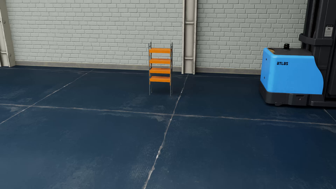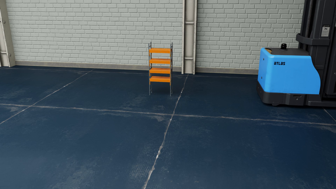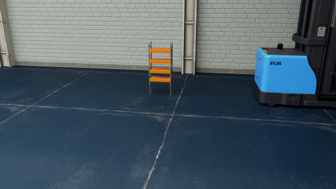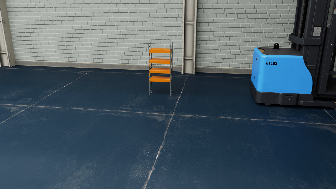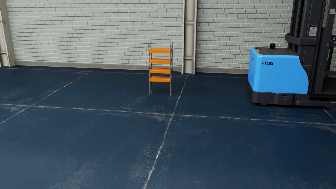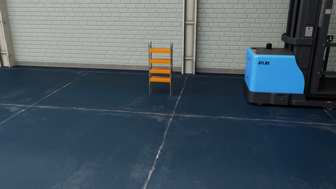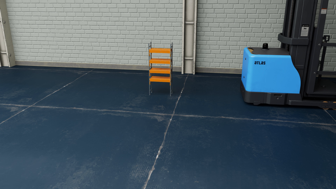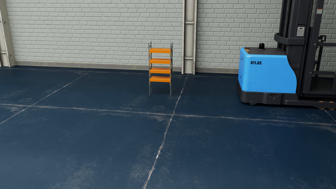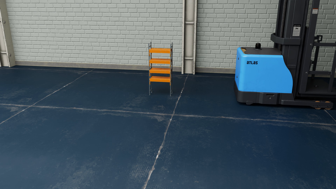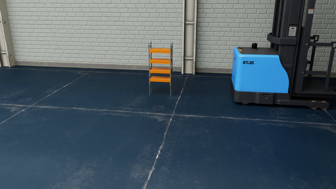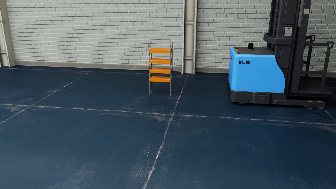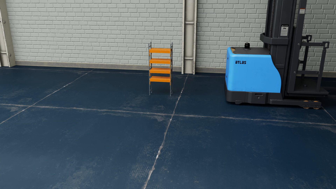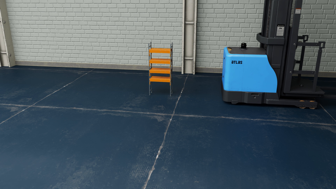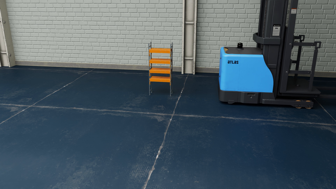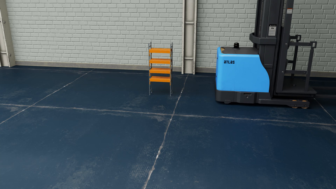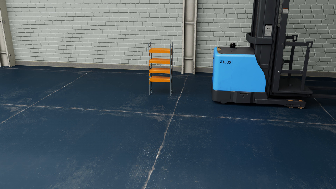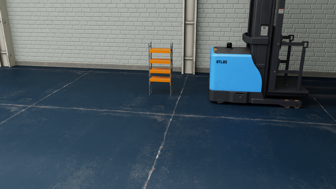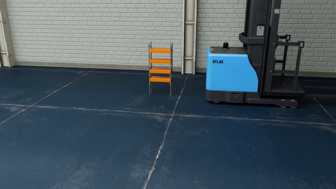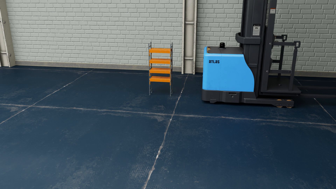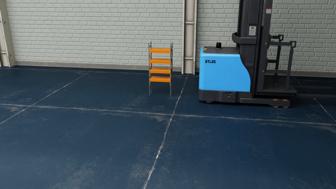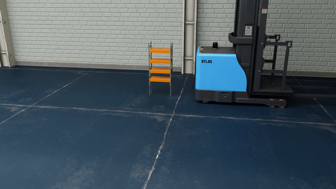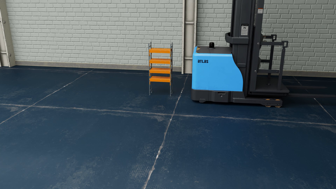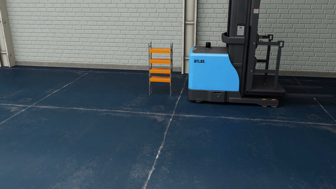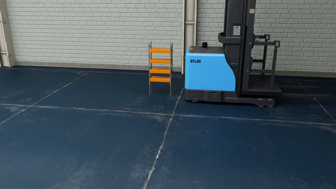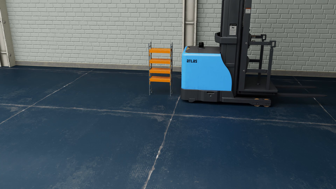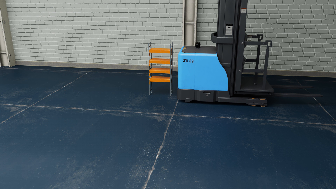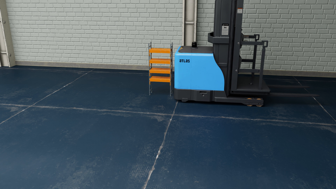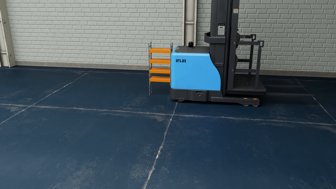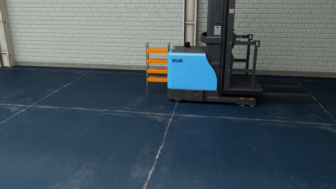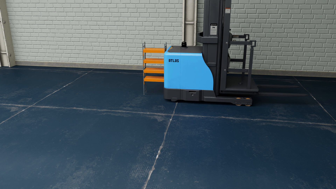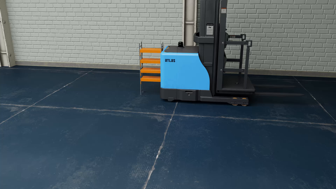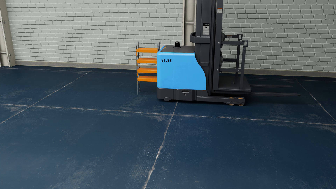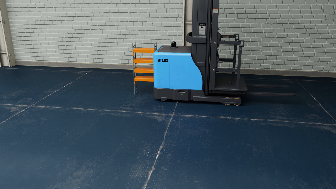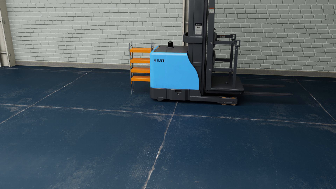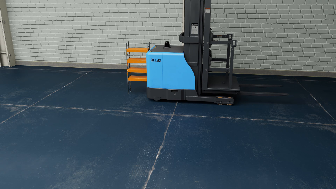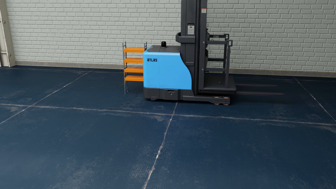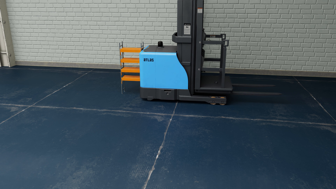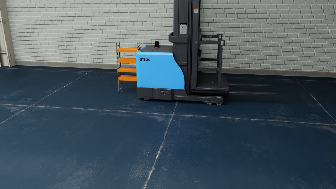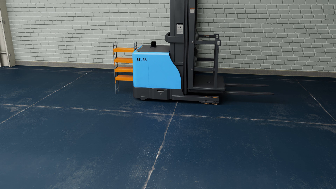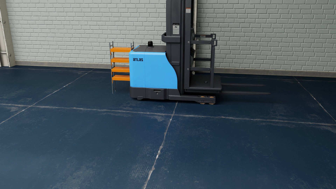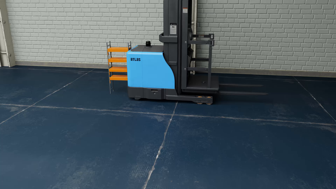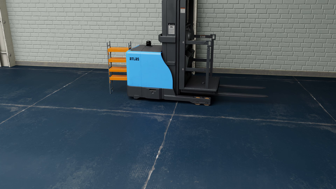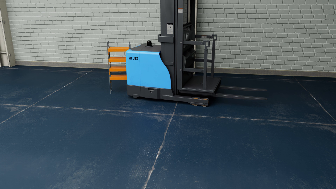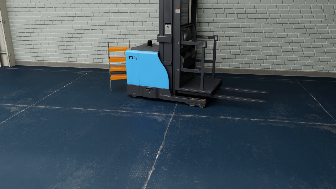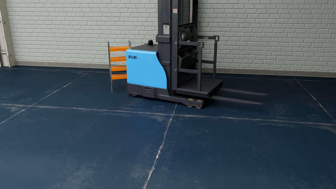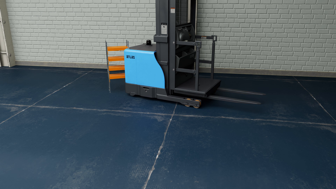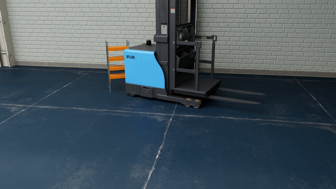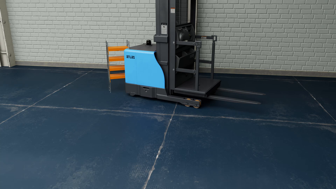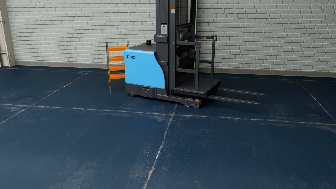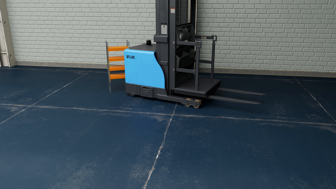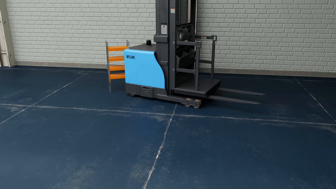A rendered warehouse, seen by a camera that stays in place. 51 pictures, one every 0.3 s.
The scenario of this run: A forklift runs into an object in its way.
